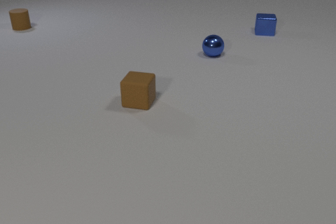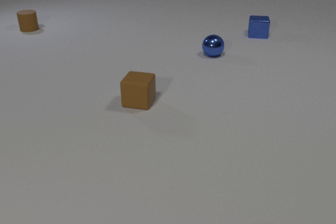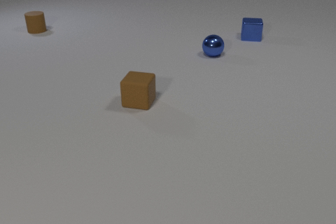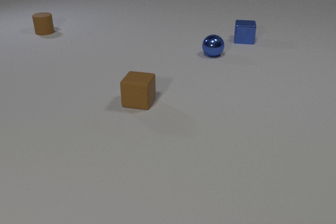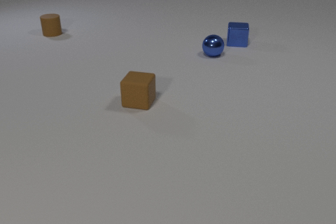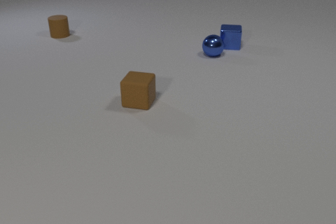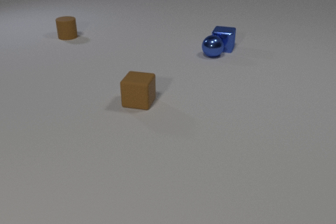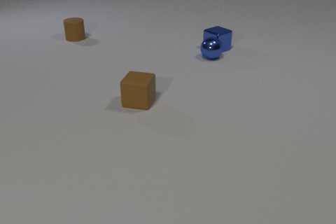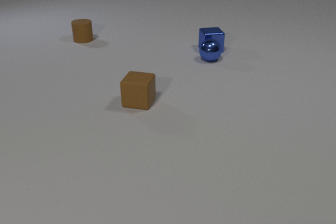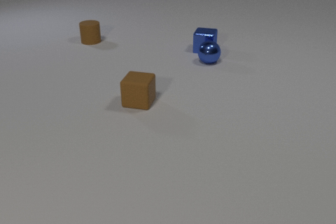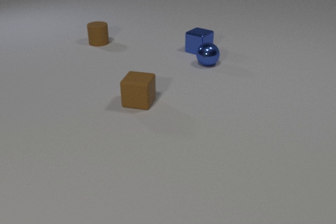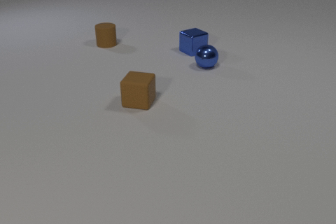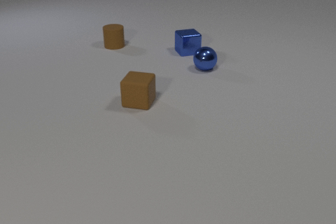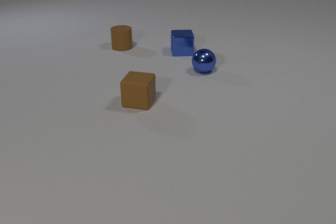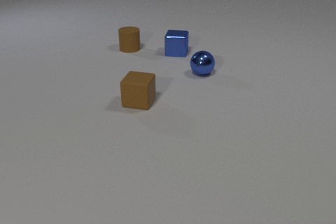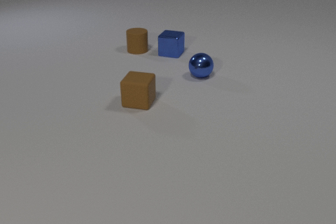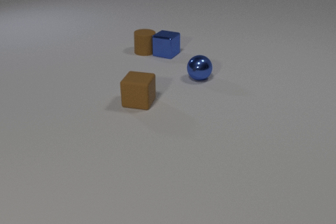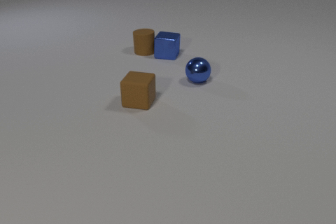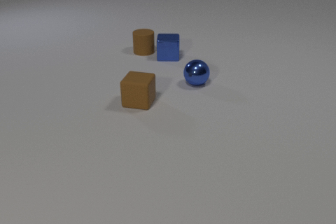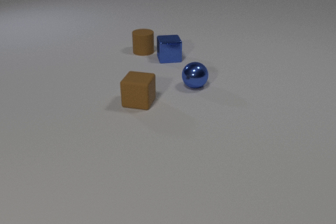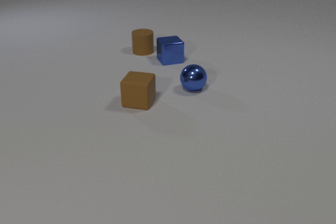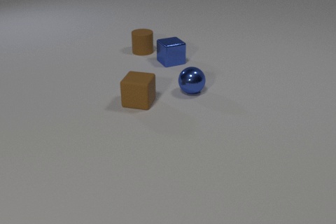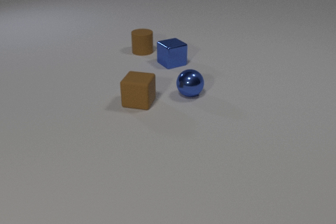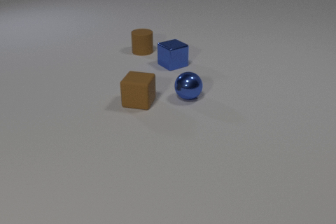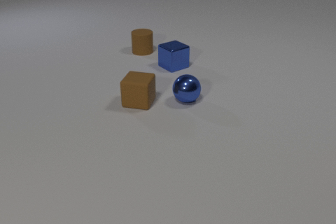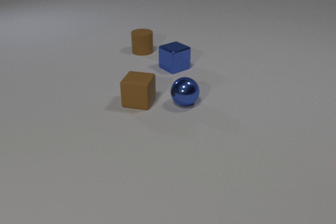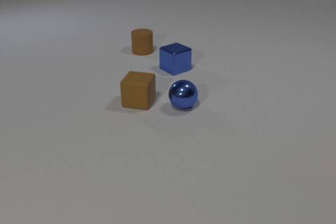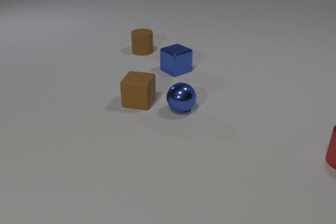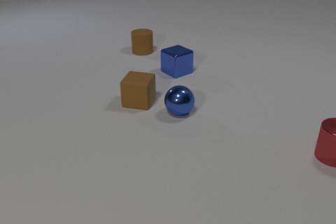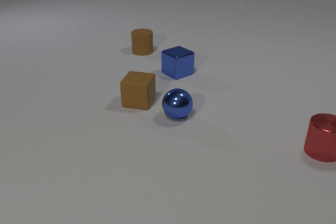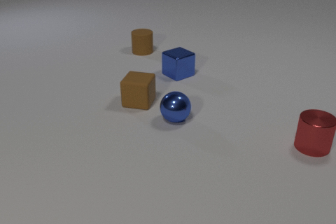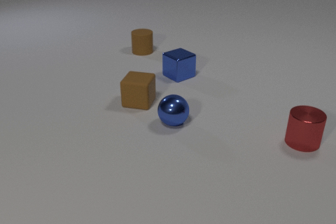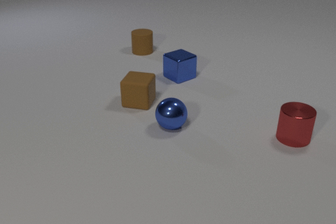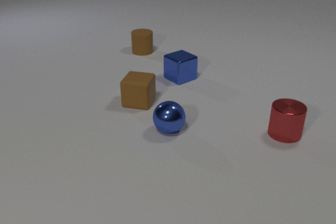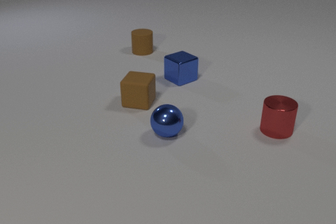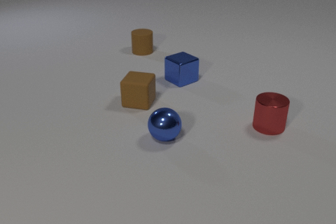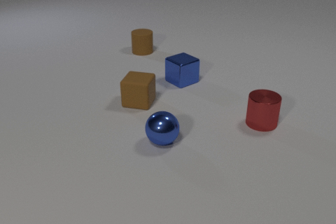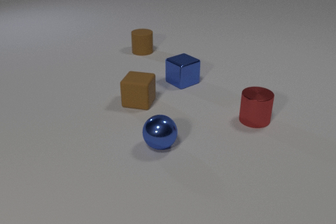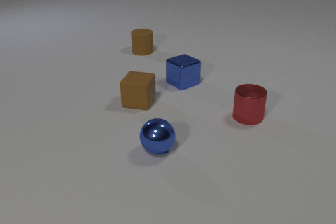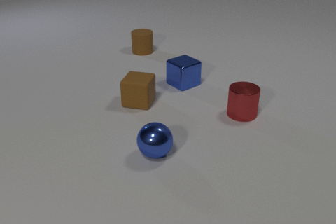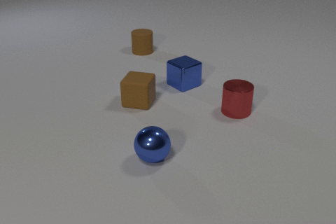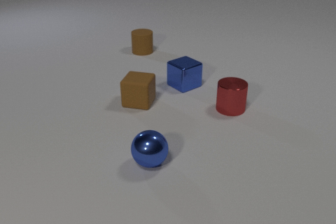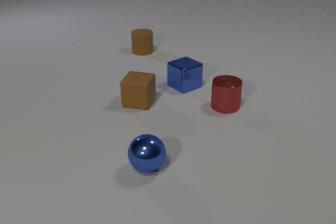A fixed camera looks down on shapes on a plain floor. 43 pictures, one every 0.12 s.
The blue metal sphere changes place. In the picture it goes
toward the camera.
The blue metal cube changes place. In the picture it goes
toward the camera.
0.00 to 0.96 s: The blue metal cube slides toward the camera and to the left, spins clockwise seen from above by about 75 degrees, its near face sliding to the left. The blue metal sphere rolls toward the camera. The brown rubber cylinder slides to the right and toward the camera. The blue metal cube and the blue metal sphere collide.
0.96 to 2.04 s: The blue metal cube slides to the left and toward the camera, spins clockwise seen from above by about 120 degrees, its near face sliding to the left. The blue metal sphere rolls toward the camera. The brown rubber cylinder slides to the right and toward the camera. The blue metal cube and the brown rubber cylinder collide.
2.04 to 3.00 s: The blue metal cube slides toward the camera, spins counterclockwise seen from above by about 45 degrees, its near face sliding to the right. The blue metal sphere rolls toward the camera.
3.00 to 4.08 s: The blue metal cube slides toward the camera. The blue metal sphere rolls toward the camera. The red metal cylinder comes in at the right edge, slides to the left and away from the camera.
4.08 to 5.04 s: The blue metal cube slides toward the camera. The blue metal sphere rolls toward the camera. The red metal cylinder slides to the left and away from the camera.
What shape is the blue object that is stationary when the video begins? sphere.
Are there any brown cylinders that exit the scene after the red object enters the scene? no.
How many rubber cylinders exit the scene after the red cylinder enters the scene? 0.
